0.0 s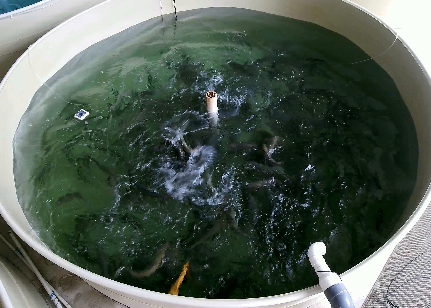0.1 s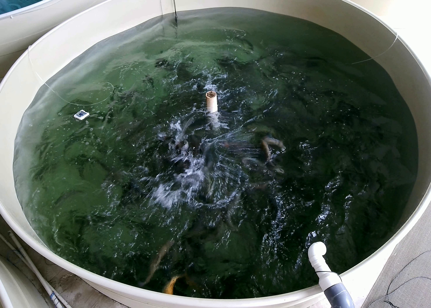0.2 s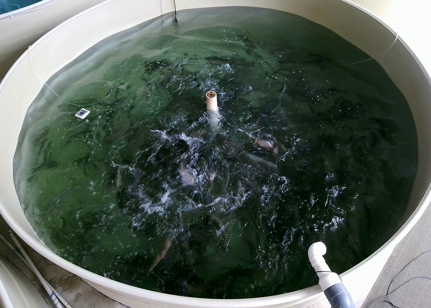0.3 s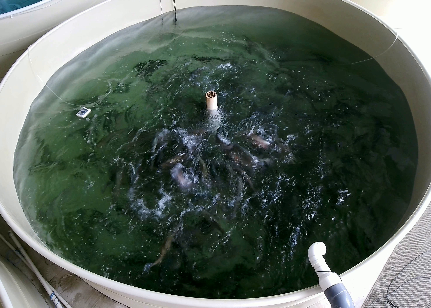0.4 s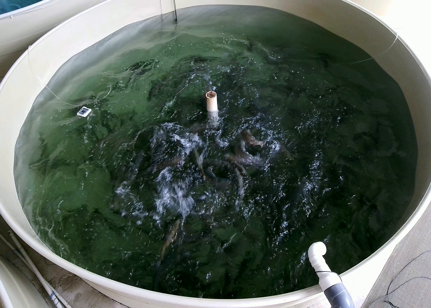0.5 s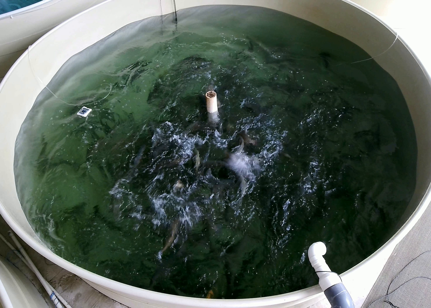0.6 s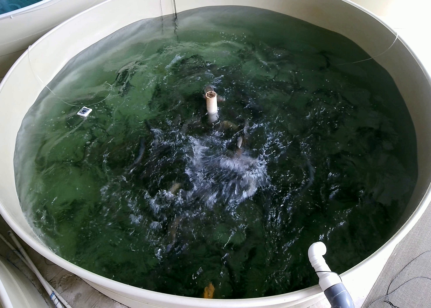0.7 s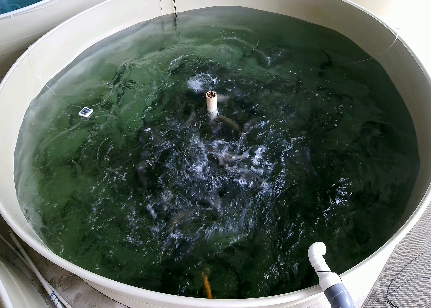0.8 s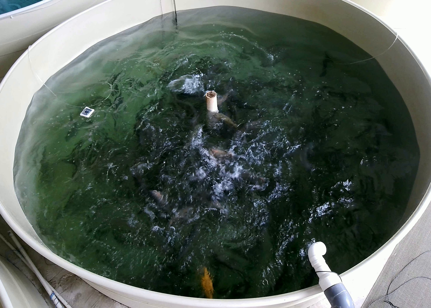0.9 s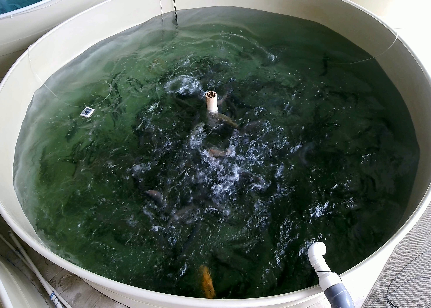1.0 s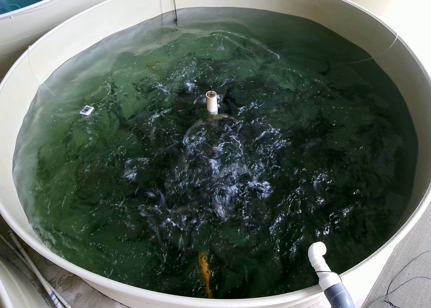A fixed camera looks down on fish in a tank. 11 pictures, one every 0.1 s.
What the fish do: Strong feeding.
